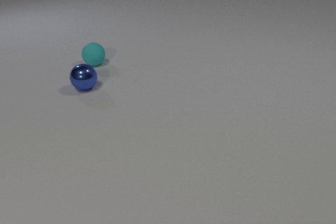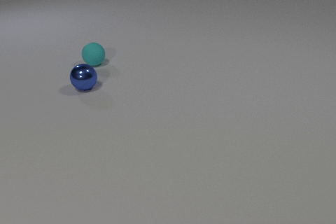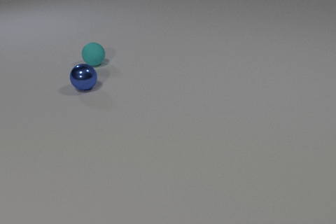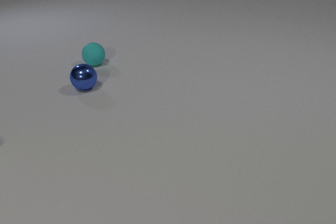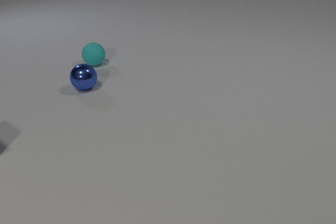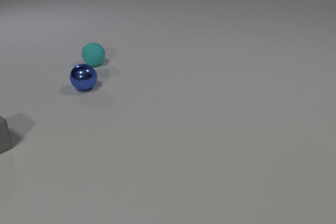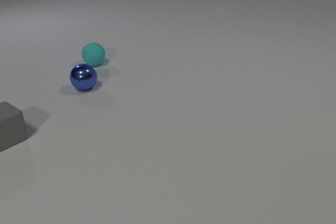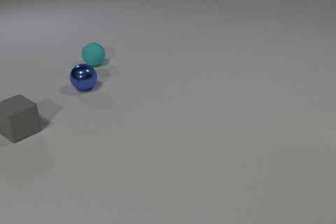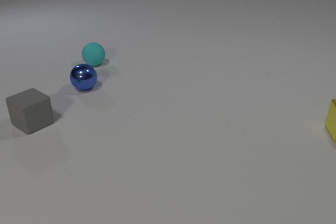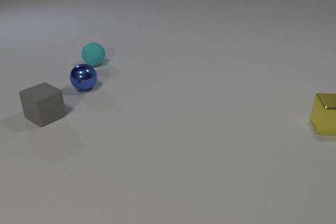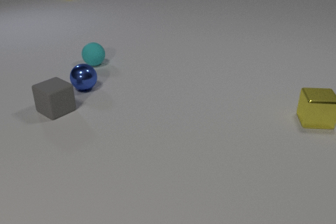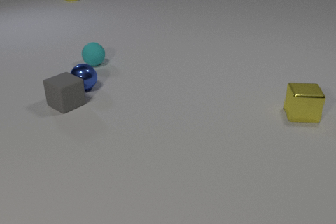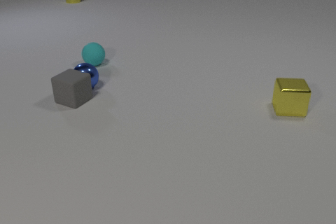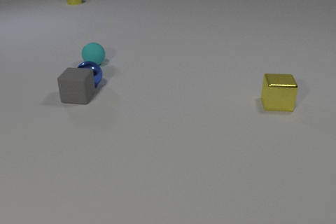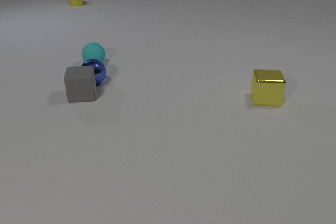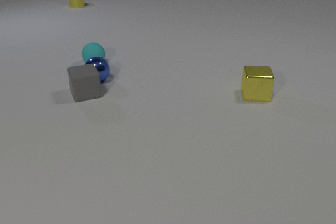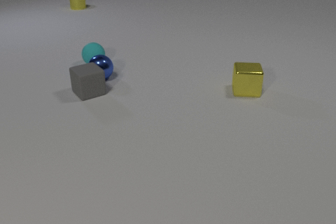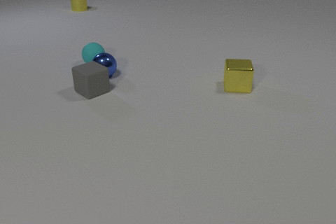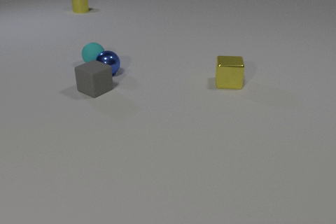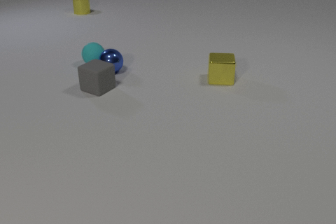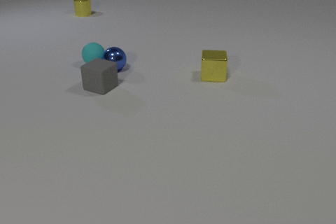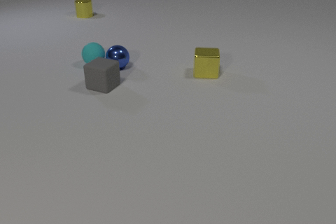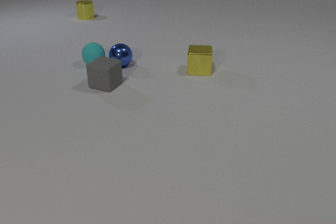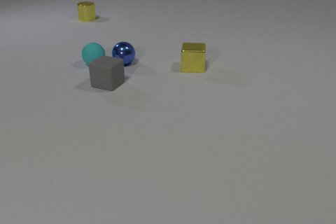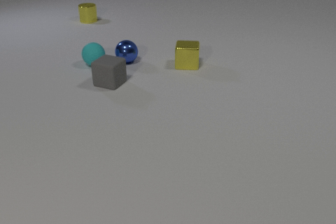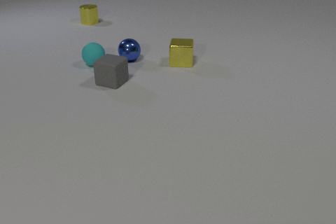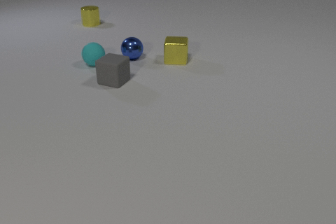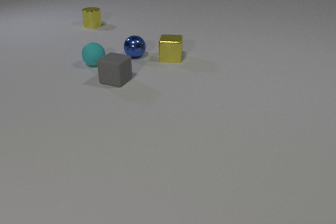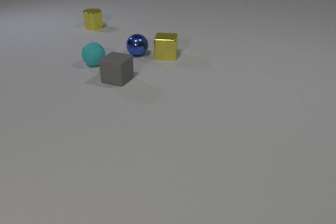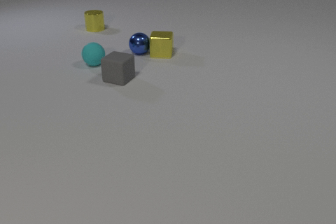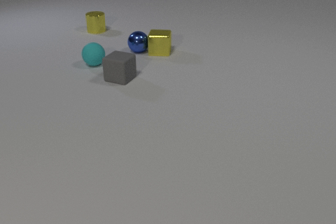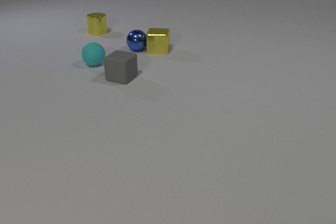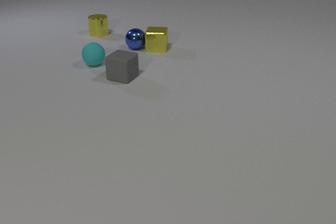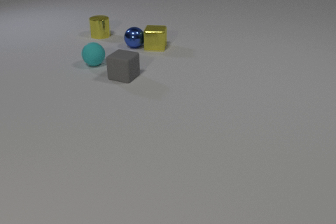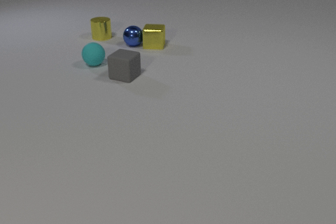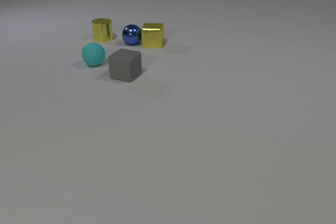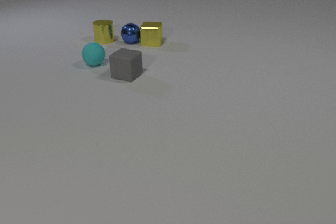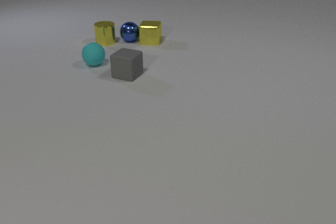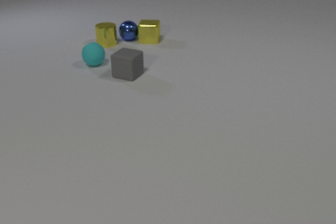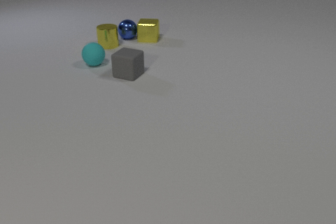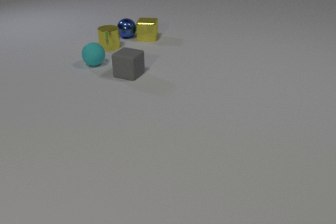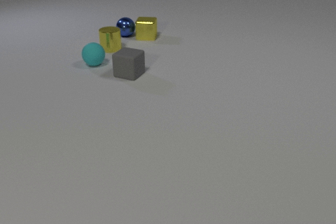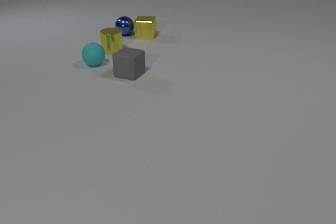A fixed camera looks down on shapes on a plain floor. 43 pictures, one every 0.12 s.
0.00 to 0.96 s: The gray rubber cube comes in at the left edge, slides to the right and away from the camera. The yellow metal cube comes in at the right edge, slides to the left.
0.96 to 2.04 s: The gray rubber cube slides to the right and away from the camera, spins counterclockwise seen from above by about 75 degrees, its near face sliding to the right. The blue metal sphere rolls away from the camera and to the right. The yellow metal cylinder comes in at the top edge, slides toward the camera. The yellow metal cube slides to the left and away from the camera. The gray rubber cube and the blue metal sphere collide.
2.04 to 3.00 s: The gray rubber cube slides to the right and away from the camera, spins counterclockwise seen from above by about 15 degrees, its near face sliding to the right. The blue metal sphere rolls away from the camera and to the right. The yellow metal cylinder slides toward the camera. The yellow metal cube slides to the left and away from the camera.
3.00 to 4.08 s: The gray rubber cube slides to the right and away from the camera. The blue metal sphere rolls away from the camera. The yellow metal cylinder slides toward the camera. The yellow metal cube slides away from the camera and to the left. The blue metal sphere and the yellow metal cube collide.
4.08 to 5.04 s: The gray rubber cube moves, and ends about where it began. The blue metal sphere rolls away from the camera. The yellow metal cylinder slides toward the camera. The yellow metal cube slides away from the camera.
What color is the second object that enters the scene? yellow.
Are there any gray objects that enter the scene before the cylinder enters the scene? yes.
What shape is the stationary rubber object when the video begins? sphere.
